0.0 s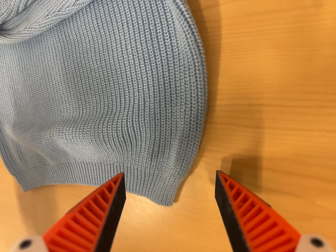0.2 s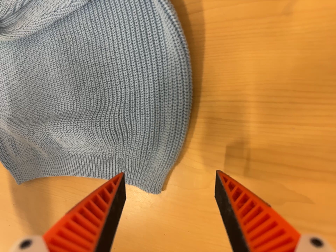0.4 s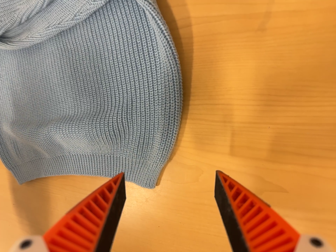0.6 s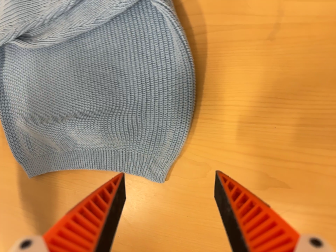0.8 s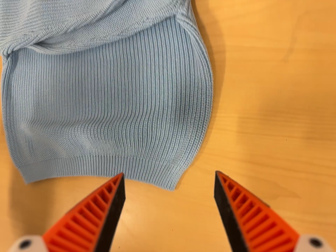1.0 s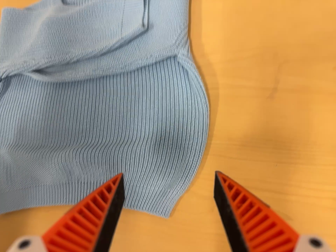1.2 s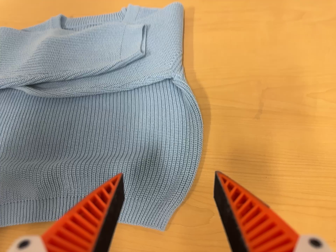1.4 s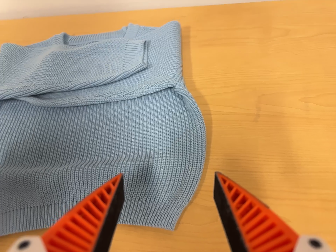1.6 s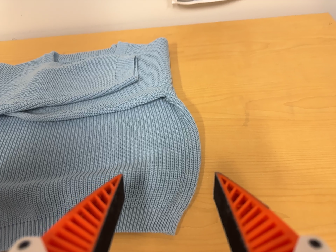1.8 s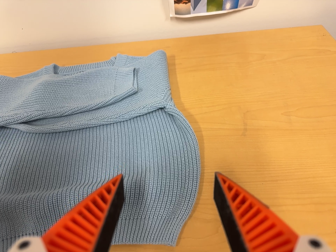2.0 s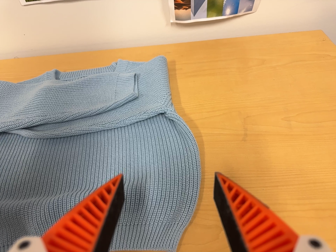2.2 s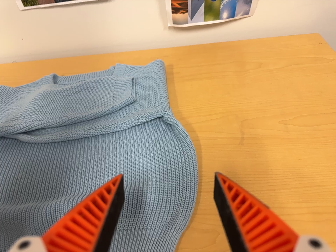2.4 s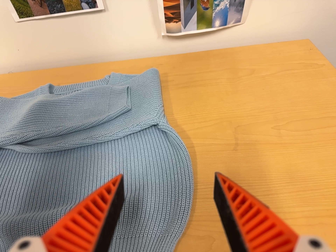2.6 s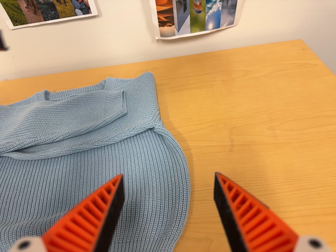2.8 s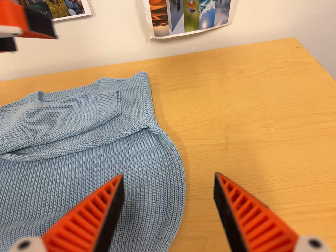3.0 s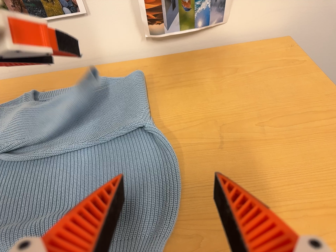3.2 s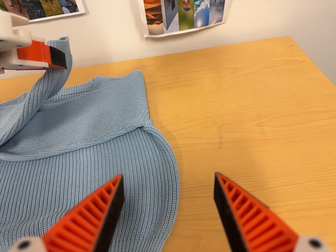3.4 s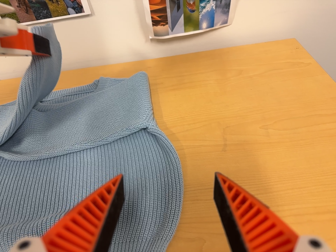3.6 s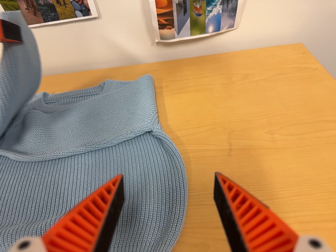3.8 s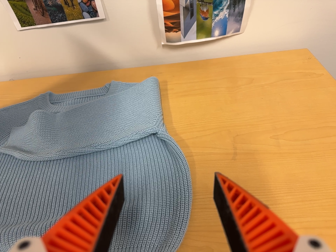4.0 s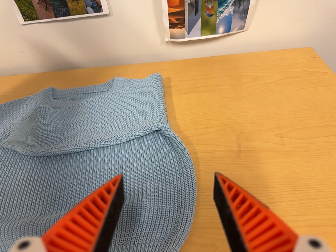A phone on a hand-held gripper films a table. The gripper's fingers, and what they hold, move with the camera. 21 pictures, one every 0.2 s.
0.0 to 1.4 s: The camera pans to its right by about 25 degrees. It travels to its left, toward the bottom of its view and backward, about 26 cm. Its aim tips toward the top of its view by about 40 degrees. It rolls about its line of sight by about 10 degrees, and the scene rotates clockwise.
1.4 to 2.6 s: The camera's aim tips toward the top of its view by about 10 degrees, and the scene shifts downward.
2.6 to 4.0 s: The camera shifts only a little, or ends up much as it began.
The film runs backward here.
